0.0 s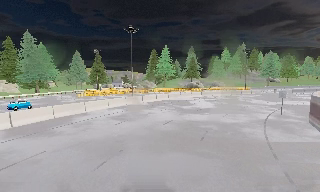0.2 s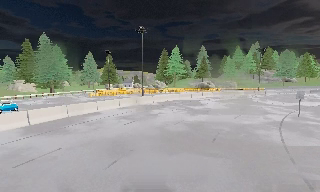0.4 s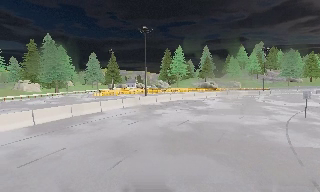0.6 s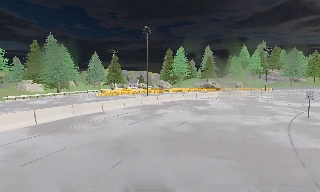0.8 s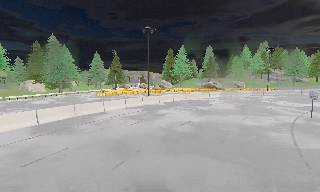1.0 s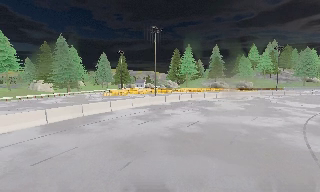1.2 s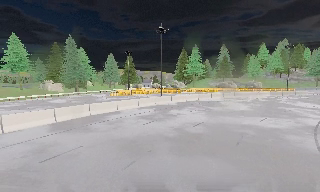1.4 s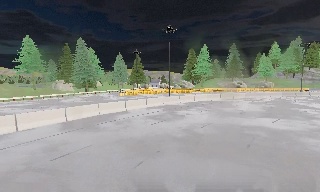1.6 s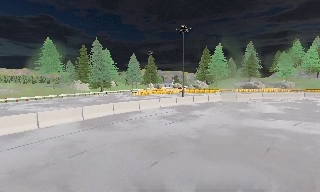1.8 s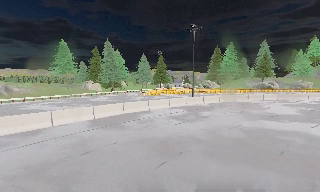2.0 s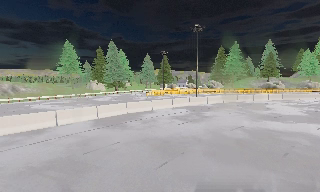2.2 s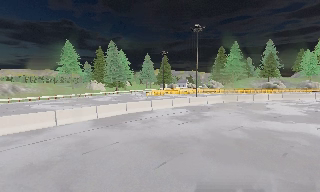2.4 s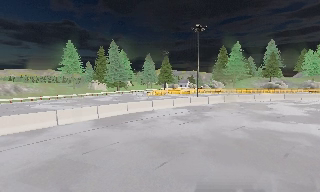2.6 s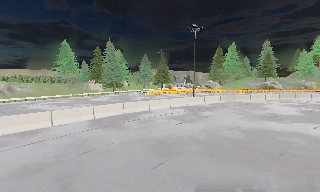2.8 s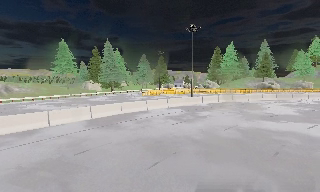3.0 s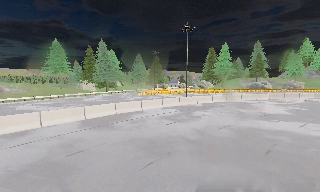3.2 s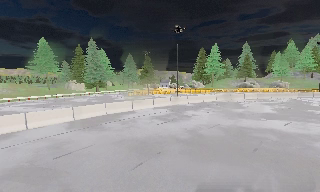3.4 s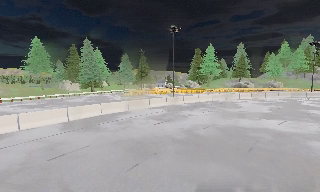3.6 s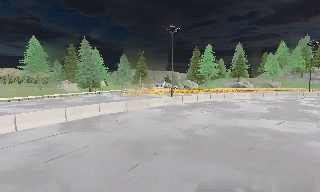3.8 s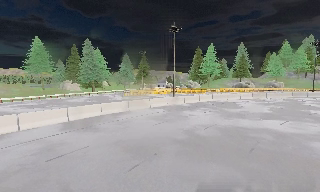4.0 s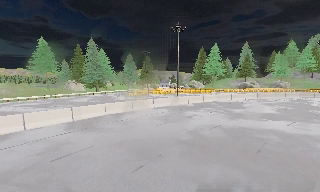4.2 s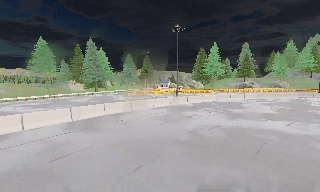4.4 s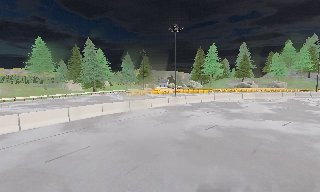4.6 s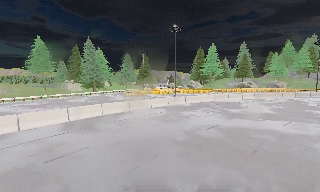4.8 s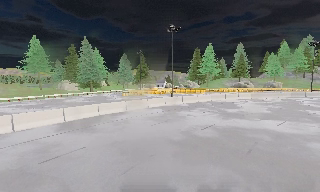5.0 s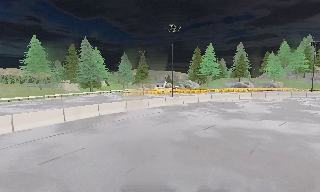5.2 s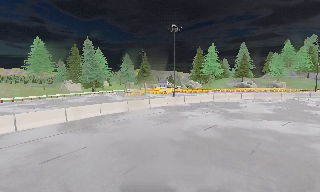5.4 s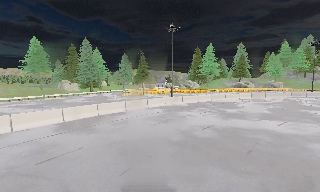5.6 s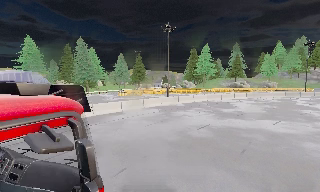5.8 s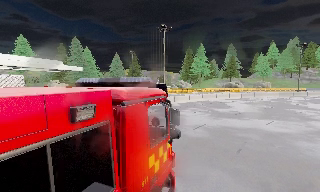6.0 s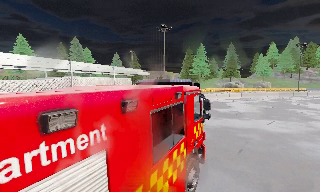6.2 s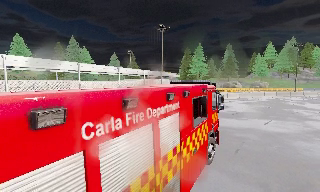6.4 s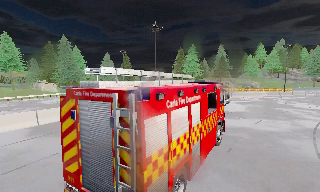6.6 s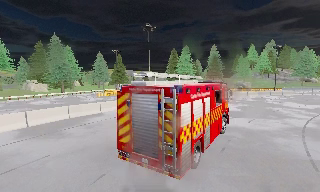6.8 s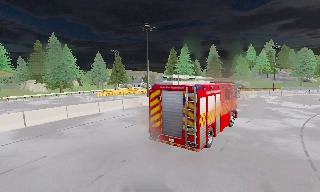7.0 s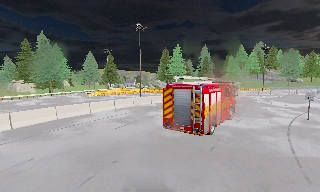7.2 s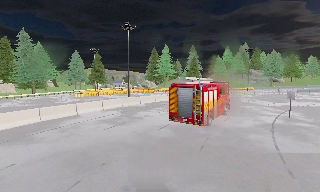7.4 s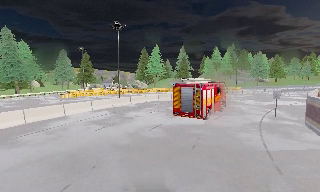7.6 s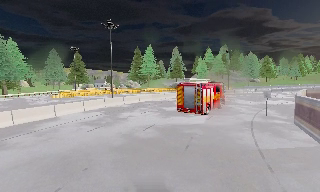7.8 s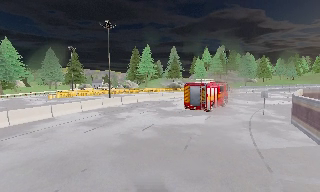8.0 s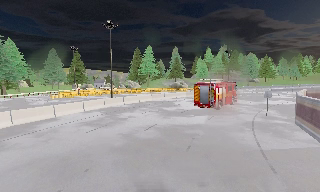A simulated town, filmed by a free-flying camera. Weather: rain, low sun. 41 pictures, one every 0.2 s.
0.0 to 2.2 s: The camera swings to its left by about 25 degrees, and the scene slides to the right.
2.2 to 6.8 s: The camera swings to its right by about 15 degrees, and the scene slides to the left. It travels to its right and forward, about 1 m, so close, fixed things drift to the left.
6.8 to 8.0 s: The camera pans to its right, which is clockwise from overhead, by about 15 degrees.
The film runs forward here.
